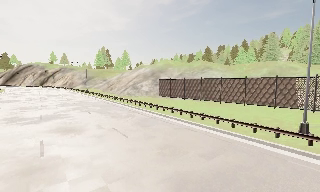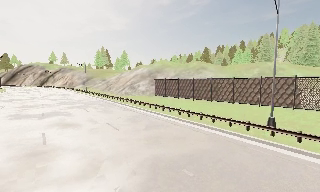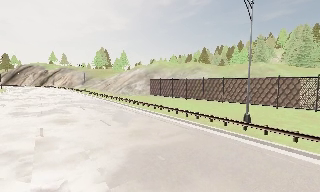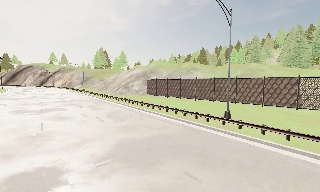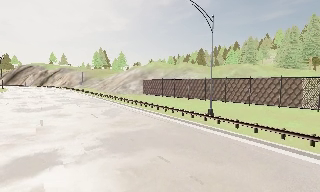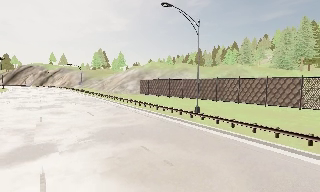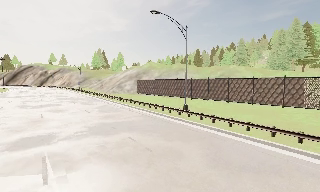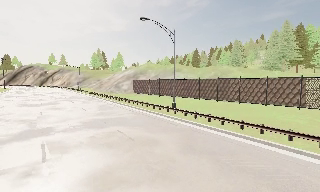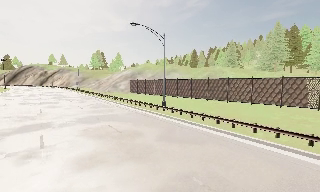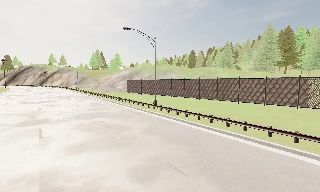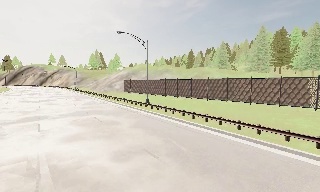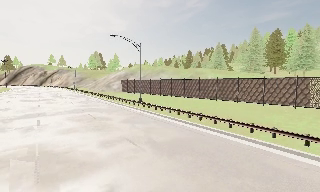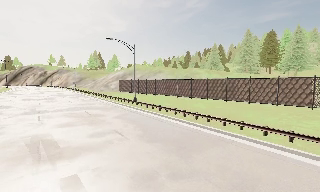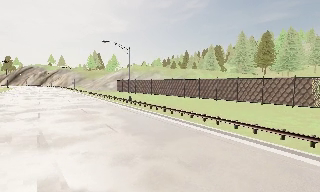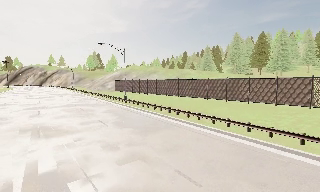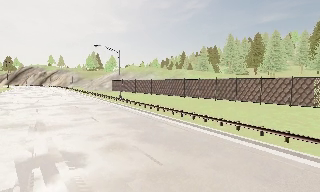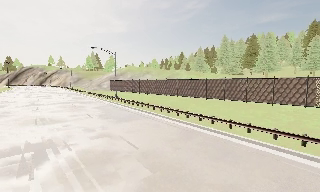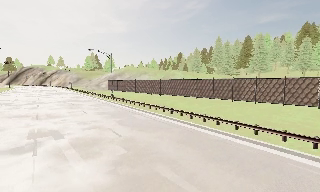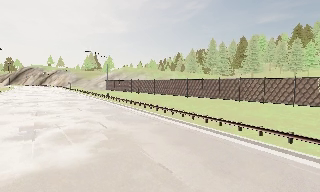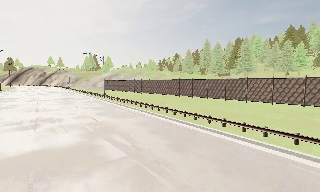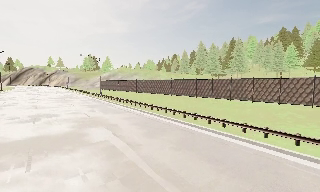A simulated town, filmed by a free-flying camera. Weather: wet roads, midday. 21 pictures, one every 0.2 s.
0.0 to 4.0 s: The camera travels backward and to its right, about 30 m, so what stands in front gets smaller.
The film runs backward here.
